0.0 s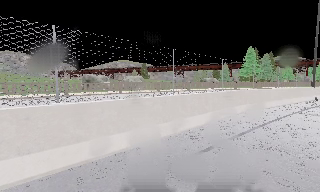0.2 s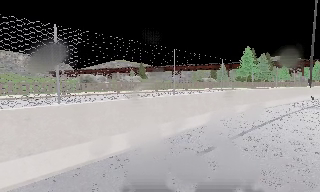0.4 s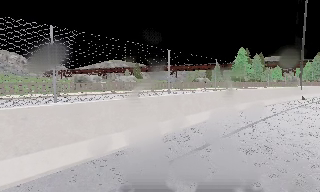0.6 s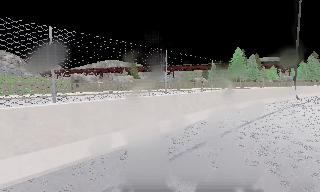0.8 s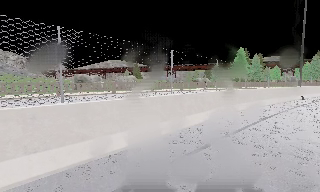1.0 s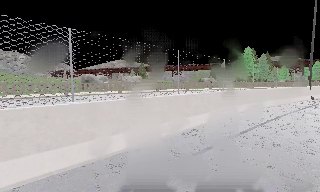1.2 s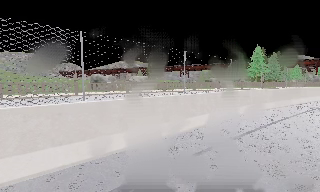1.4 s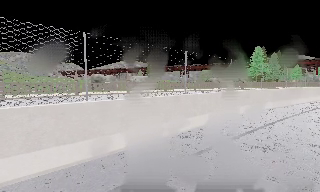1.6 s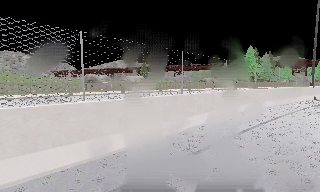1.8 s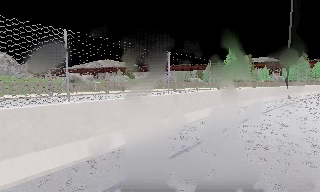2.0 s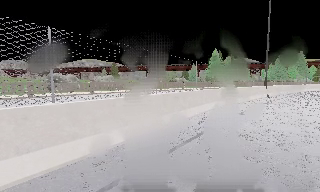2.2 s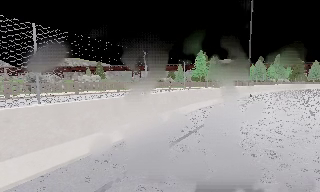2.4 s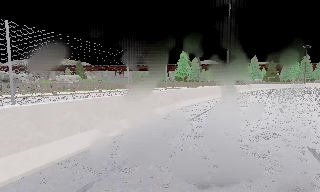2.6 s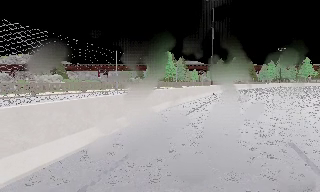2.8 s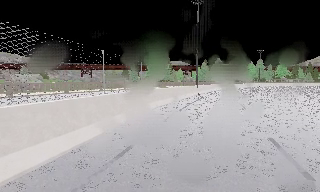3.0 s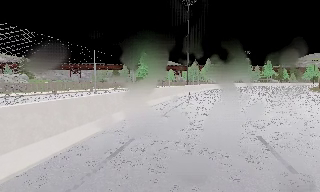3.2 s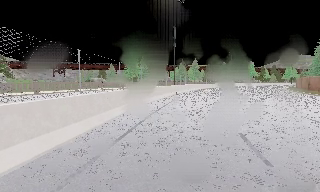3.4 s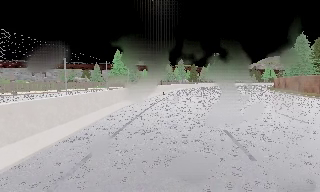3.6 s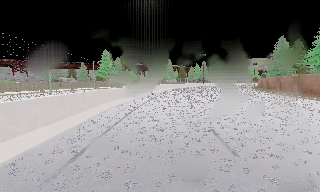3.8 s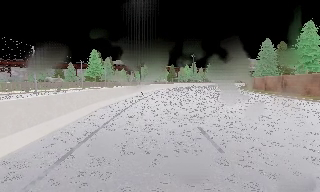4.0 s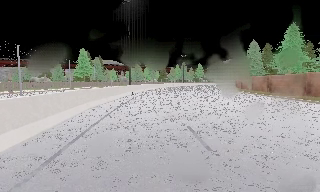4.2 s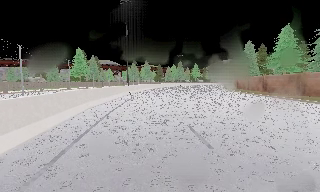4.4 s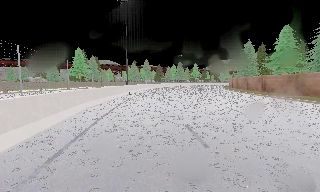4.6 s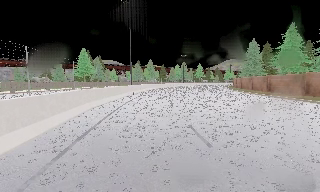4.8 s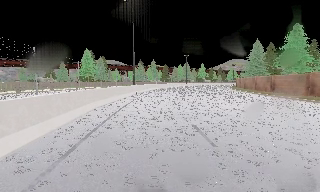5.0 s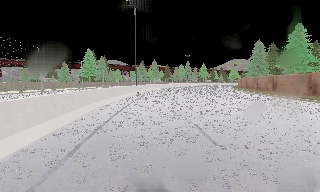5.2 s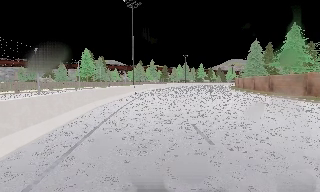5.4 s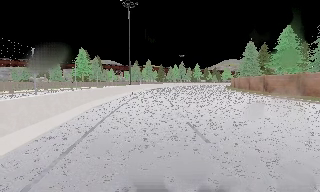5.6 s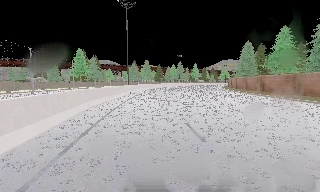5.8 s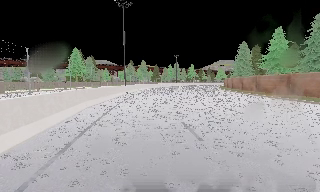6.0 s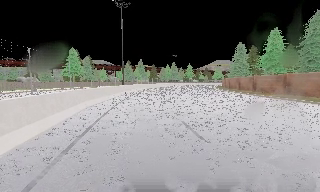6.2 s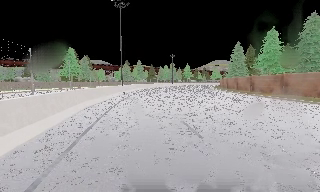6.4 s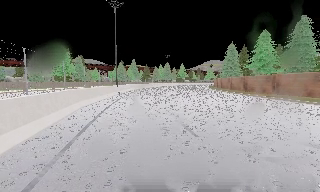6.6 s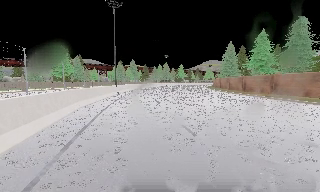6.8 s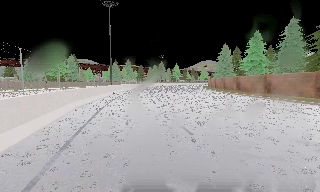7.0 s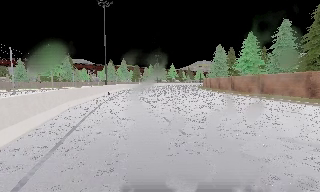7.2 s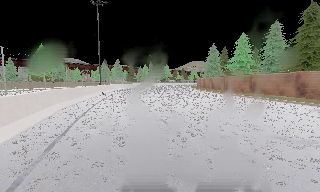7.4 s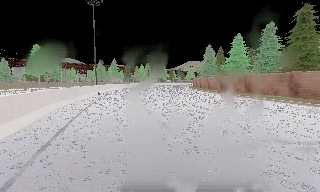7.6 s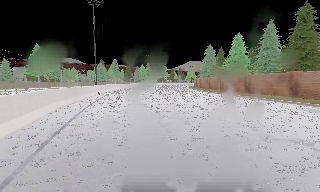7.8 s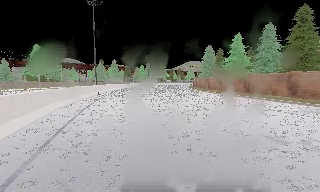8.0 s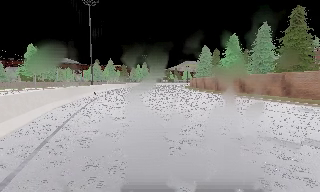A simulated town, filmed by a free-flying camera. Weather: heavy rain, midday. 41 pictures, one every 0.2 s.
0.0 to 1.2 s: The camera shifts only a little, or ends up much as it began.
1.2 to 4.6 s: The camera pans to its right, which is clockwise from overhead, by about 55 degrees. It travels backward and to its left, about 1 m.
4.6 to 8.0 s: The camera pans to its right, which is clockwise from overhead, by about 15 degrees. It travels backward, about 1 m, so what stands in front gets smaller.
The film runs backward here.
